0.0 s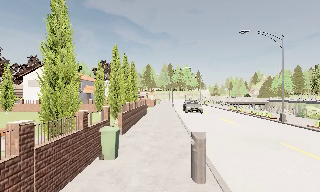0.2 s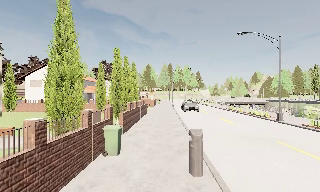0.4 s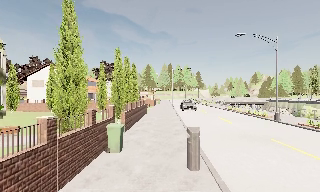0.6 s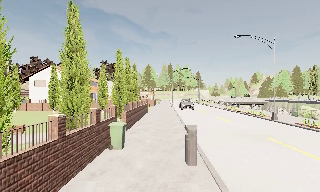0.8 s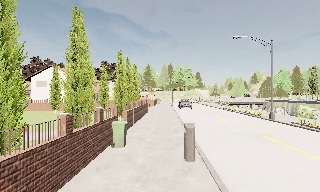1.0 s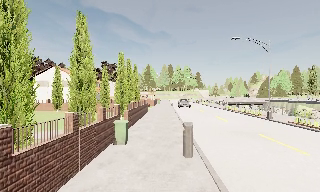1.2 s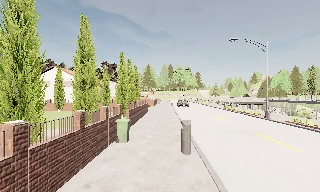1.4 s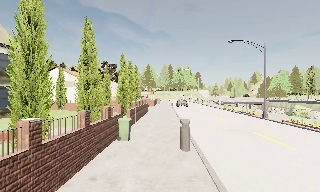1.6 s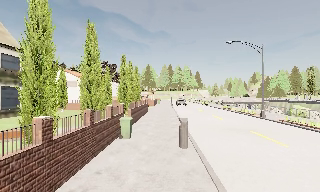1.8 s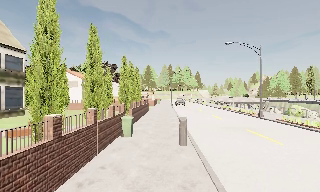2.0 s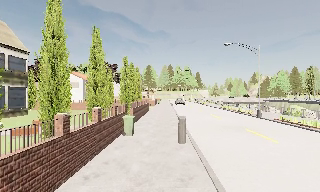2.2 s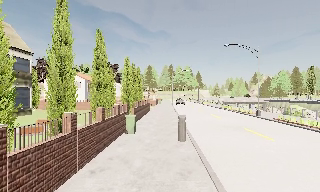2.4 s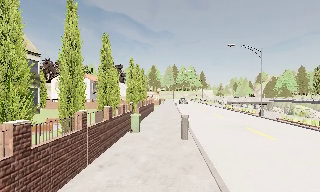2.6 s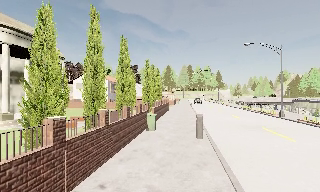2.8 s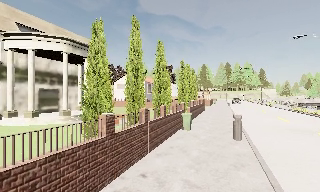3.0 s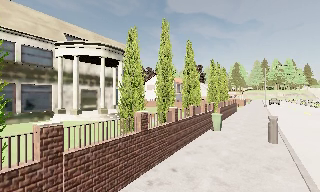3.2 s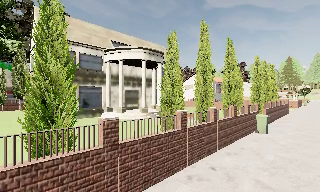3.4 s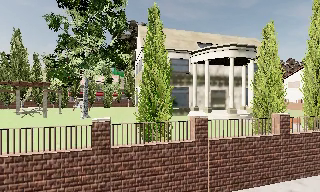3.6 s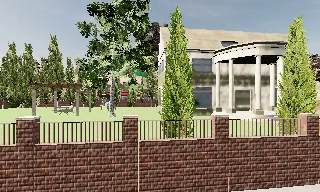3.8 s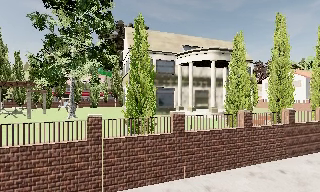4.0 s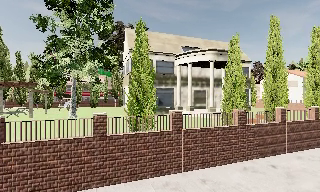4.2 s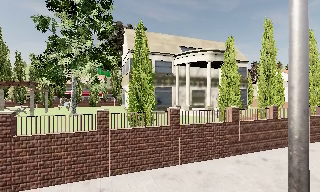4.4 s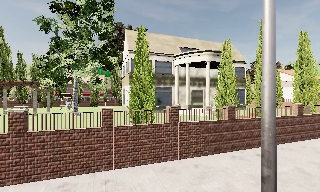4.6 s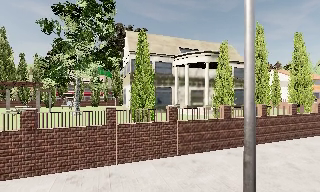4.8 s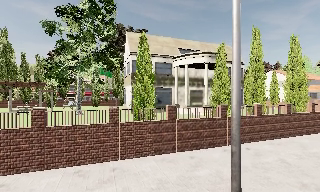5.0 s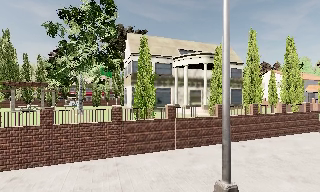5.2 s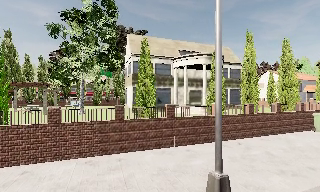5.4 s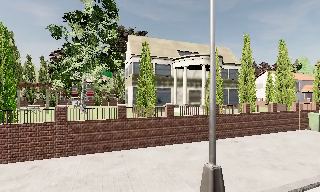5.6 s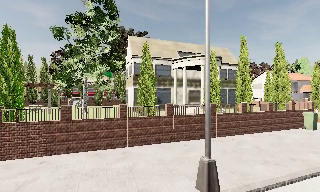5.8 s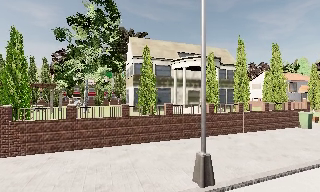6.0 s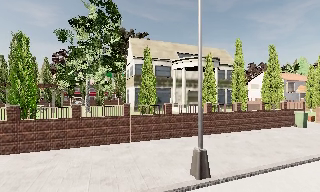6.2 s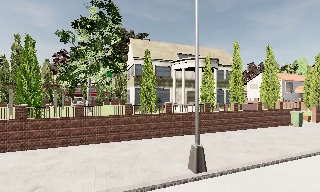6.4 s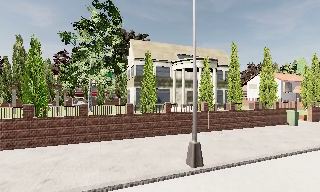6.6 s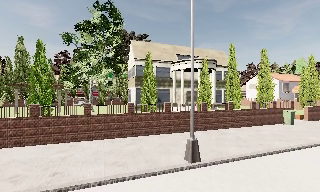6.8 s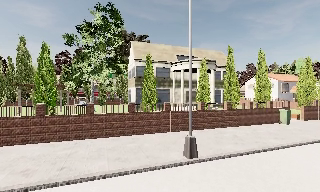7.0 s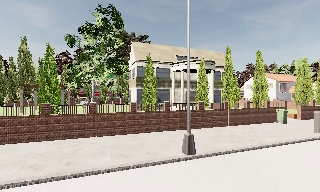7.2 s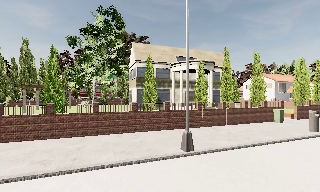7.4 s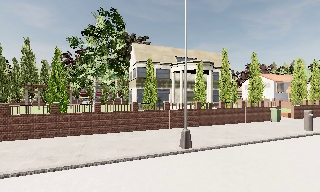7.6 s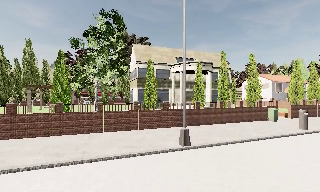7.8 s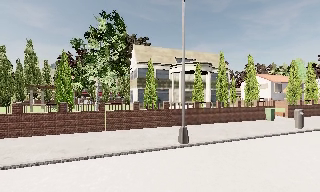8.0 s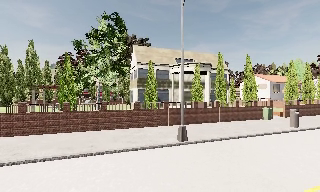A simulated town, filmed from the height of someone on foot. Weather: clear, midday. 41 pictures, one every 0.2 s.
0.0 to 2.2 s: The camera travels backward, about 3.5 m, so what stands in front gets smaller.
2.2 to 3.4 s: The scene slides to the right, as the camera pans about 70 degrees to its left. It travels backward, about 2 m.
3.4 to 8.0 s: The camera travels backward, about 8 m, so what stands in front gets smaller.
The film runs backward here.
